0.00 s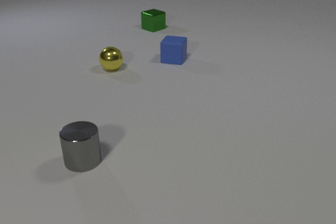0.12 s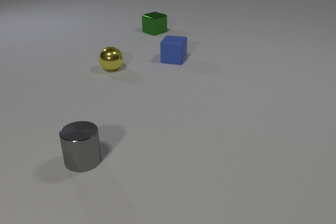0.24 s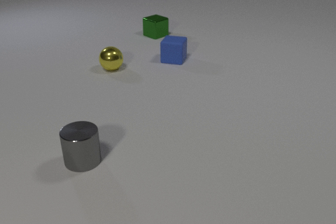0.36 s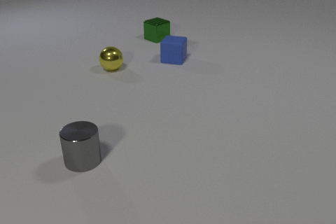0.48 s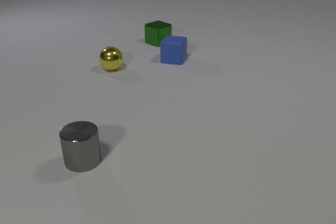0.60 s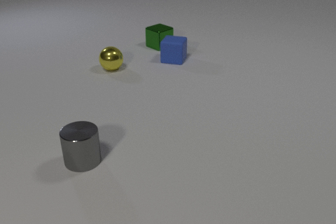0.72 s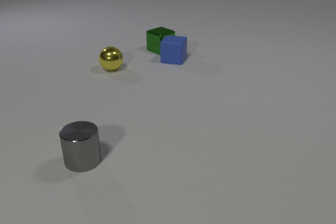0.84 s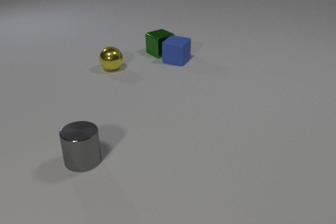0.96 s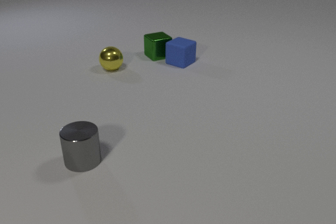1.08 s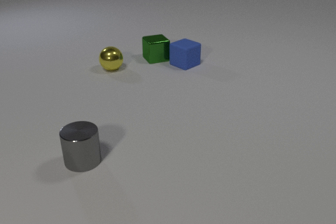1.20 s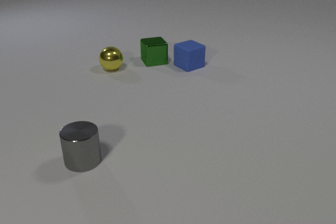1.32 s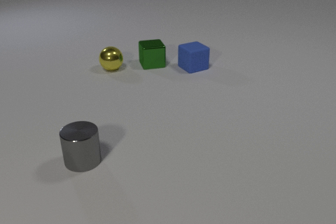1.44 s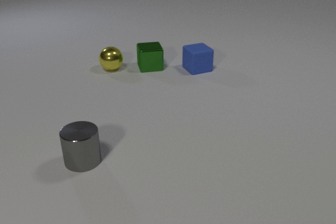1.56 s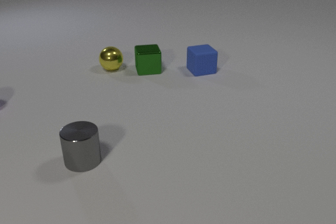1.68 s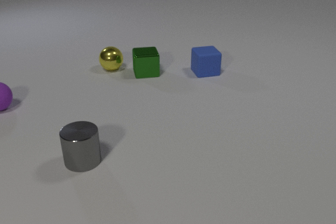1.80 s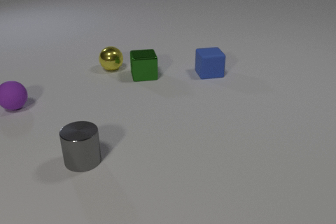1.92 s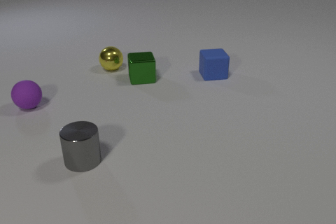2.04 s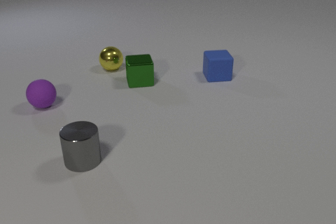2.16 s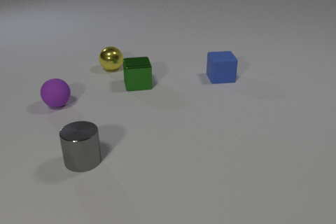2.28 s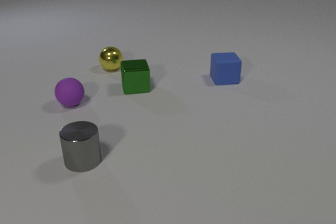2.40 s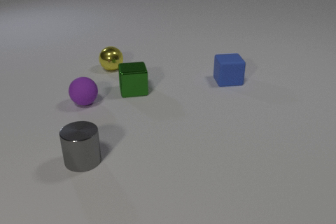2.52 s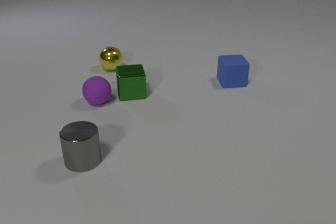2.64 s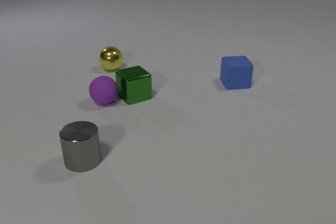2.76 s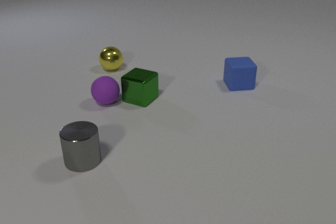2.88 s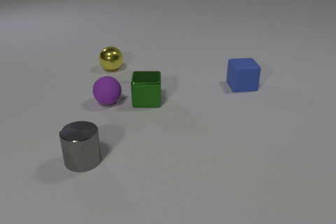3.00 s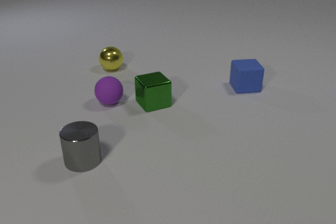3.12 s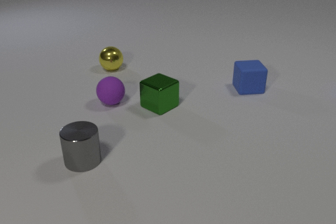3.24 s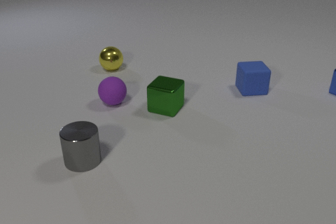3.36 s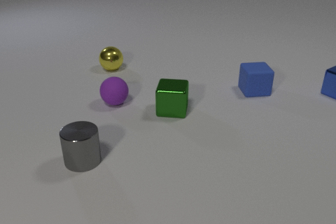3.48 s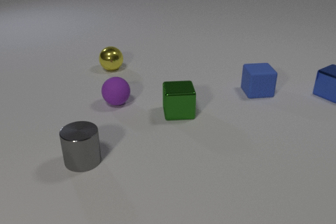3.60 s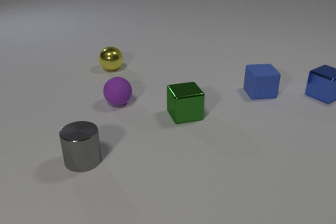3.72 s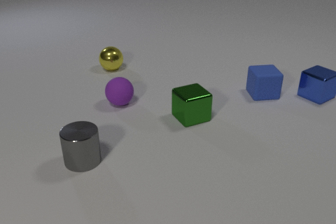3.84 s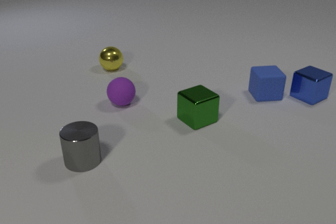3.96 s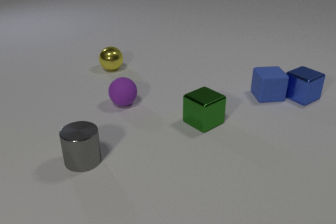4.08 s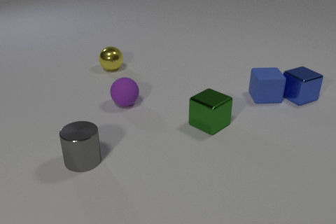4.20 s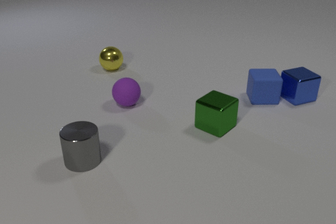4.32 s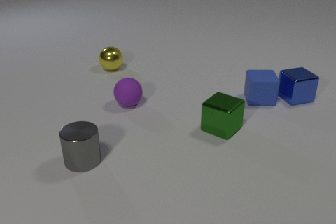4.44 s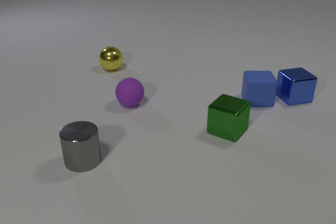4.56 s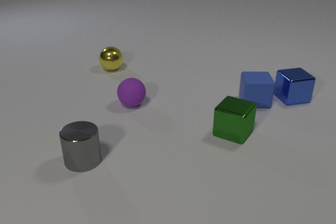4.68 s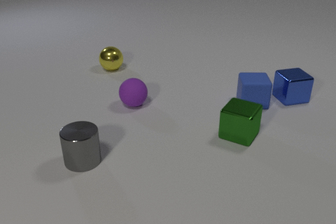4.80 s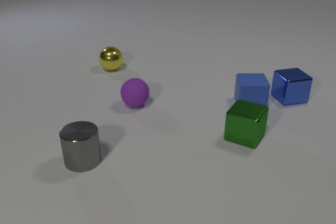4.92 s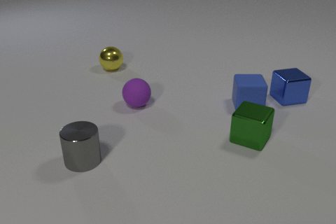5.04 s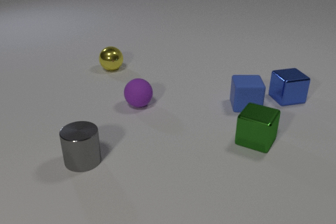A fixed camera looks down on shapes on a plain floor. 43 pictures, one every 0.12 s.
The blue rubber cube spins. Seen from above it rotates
clockwise.
The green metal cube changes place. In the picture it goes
toward the camera.
0.00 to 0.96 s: The green metal cube slides toward the camera. The blue rubber cube slides to the right and toward the camera. The green metal cube and the blue rubber cube collide.
0.96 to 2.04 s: The green metal cube slides toward the camera. The blue rubber cube slides to the right and toward the camera, spins so that its near face slides to the left, clockwise seen from above. The purple rubber sphere comes in at the left edge, rolls to the right.
2.04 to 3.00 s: The green metal cube slides toward the camera, spins so that its near face slides to the right, counterclockwise seen from above. The blue rubber cube slides to the right and toward the camera. The purple rubber sphere rolls to the right. The green metal cube and the purple rubber sphere collide.
3.00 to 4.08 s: The green metal cube slides to the right and toward the camera, spins so that its near face slides to the right, counterclockwise seen from above. The blue rubber cube slides to the right and toward the camera. The purple rubber sphere rolls to the right. The blue metal cube comes in at the right edge, slides to the left and toward the camera. The blue rubber cube and the blue metal cube collide.
4.08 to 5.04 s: The green metal cube slides to the right and toward the camera. The blue rubber cube slides toward the camera and to the left. The purple rubber sphere rolls to the right. The blue metal cube slides to the left and toward the camera.
How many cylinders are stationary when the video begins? 1.
How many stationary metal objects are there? 2.
What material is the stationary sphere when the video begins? metal.
